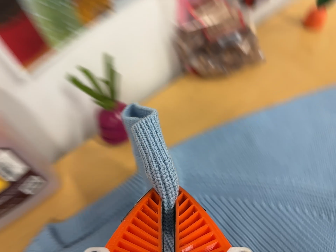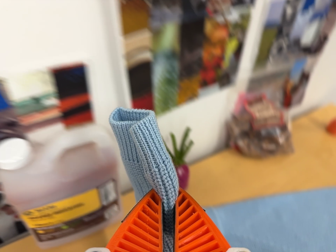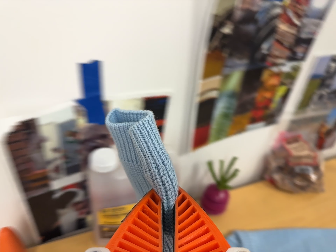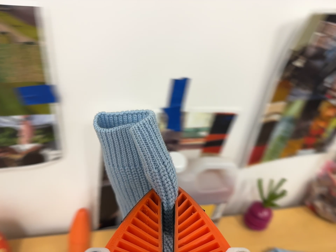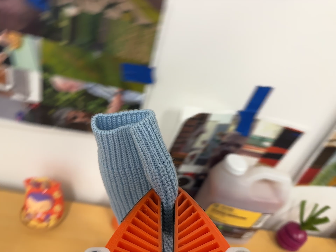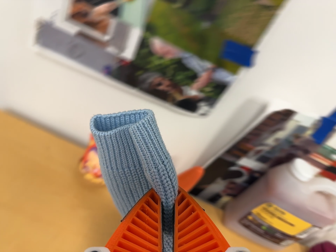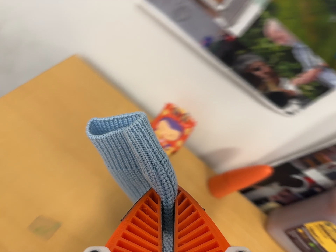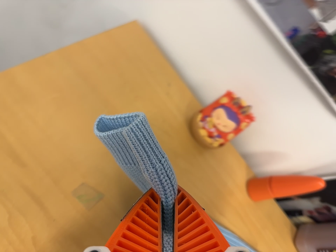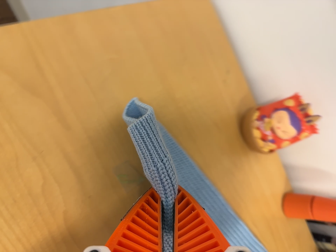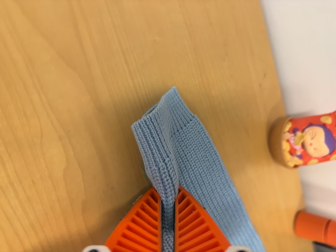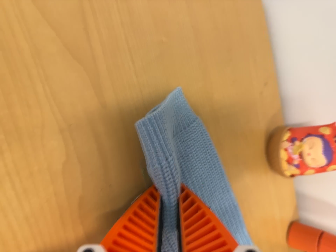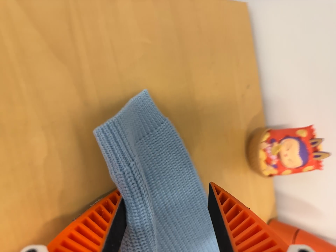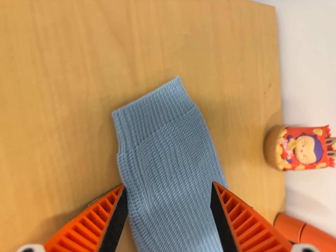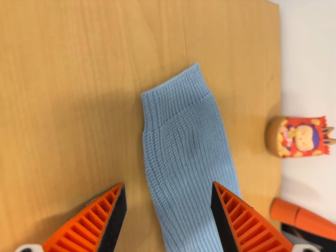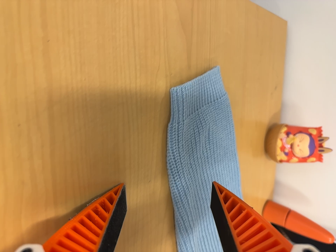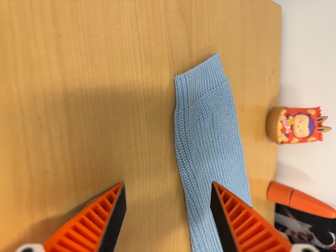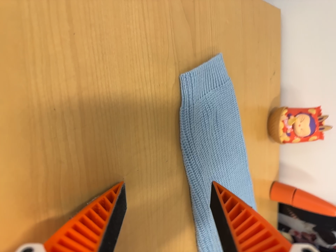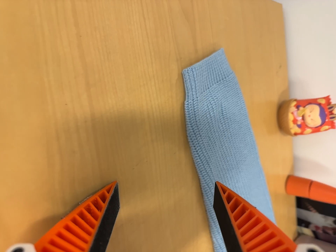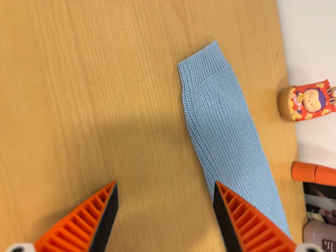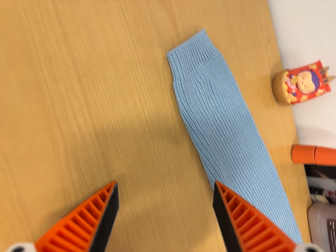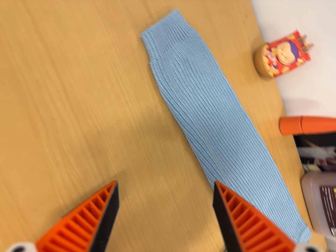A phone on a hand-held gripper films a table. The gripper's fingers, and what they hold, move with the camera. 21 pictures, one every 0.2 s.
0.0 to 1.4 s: The scene slides to the right, as the camera pans about 25 degrees to its left. It travels to its left, about 60 cm, so close, fixed things drift to the right. Its aim tips toward the top of its view by about 15 degrees, and the scene shifts downward. It rolls about its line of sight by about 80 degrees, and the scene rotates clockwise.
1.4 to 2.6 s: The camera travels to its left, about 14 cm, so close, fixed things drift to the right. It rolls about its line of sight by about 35 degrees, and the scene rotates clockwise.
2.6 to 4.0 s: The camera travels toward the bottom of its view and backward, about 10 cm, so close, fixed things drift upward. It rolls about its line of sight by about 15 degrees, and the scene rotates counterclockwise.
The film runs backward here.
